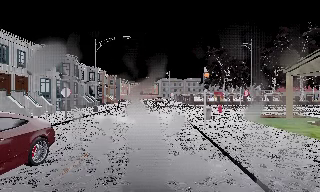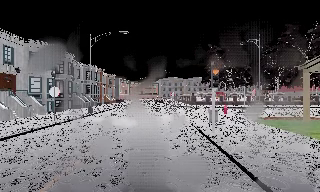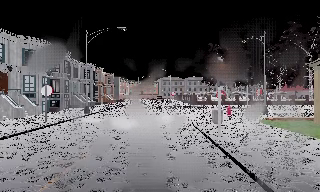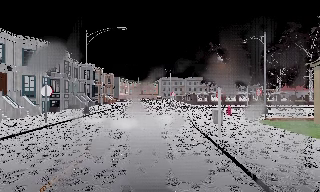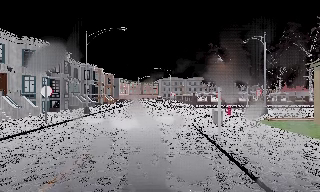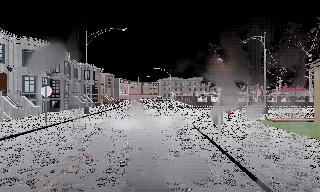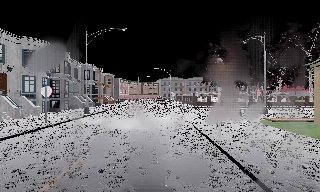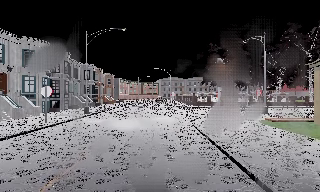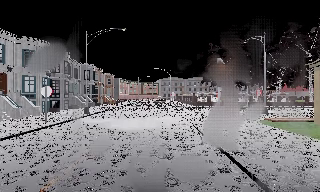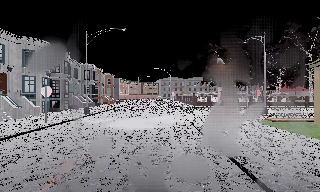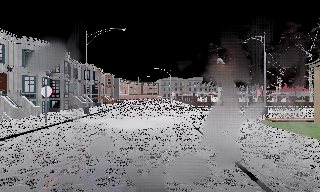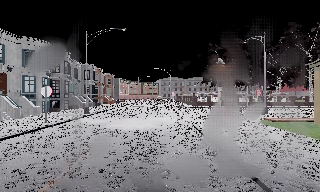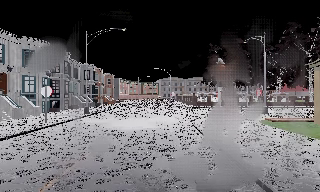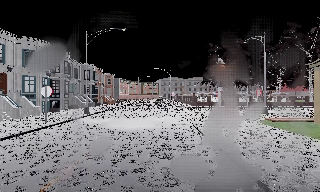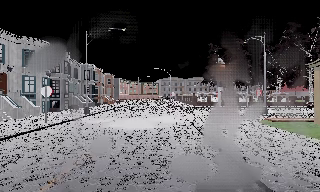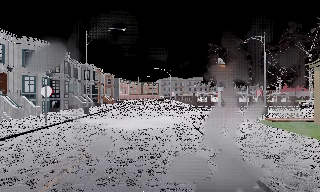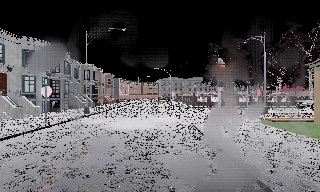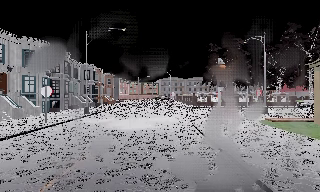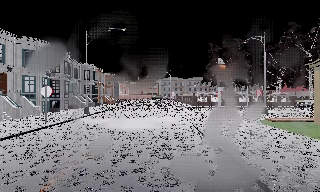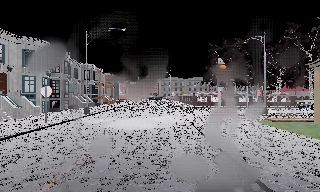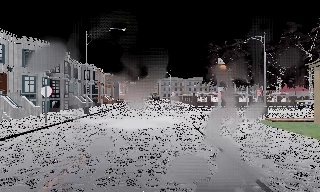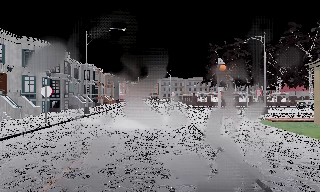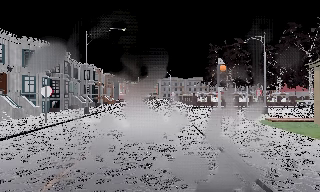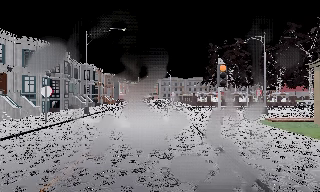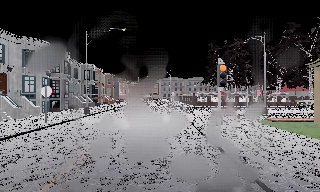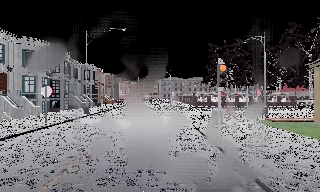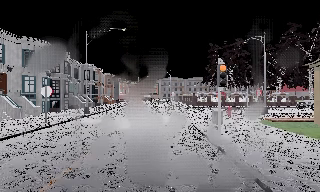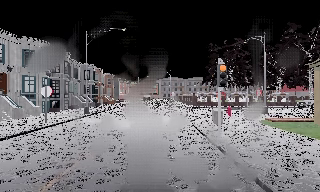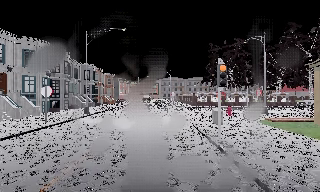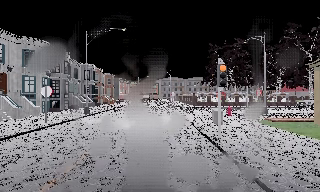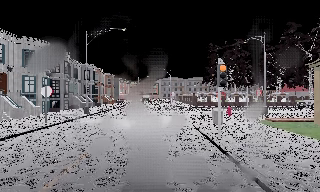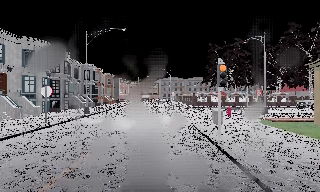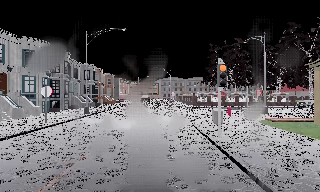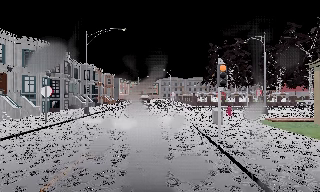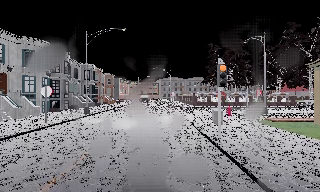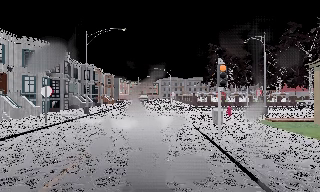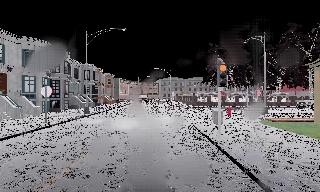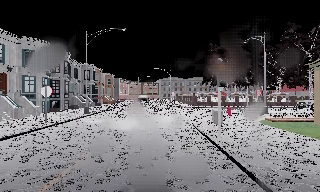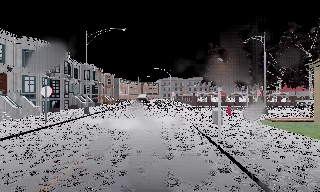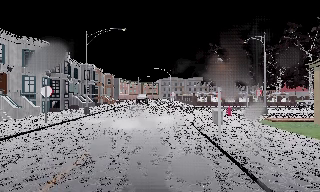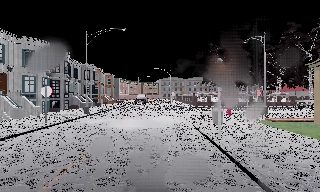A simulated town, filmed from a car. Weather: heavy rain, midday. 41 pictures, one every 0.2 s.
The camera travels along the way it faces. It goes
forward.
0.0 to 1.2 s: The camera travels forward, about 2 m, so what stands in front looms larger. It loses speed.
1.2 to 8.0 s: The camera keeps its place and its aim.
The film runs forward here.
